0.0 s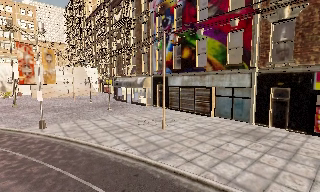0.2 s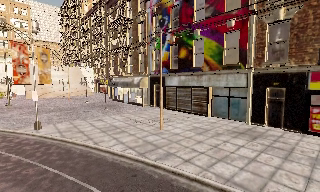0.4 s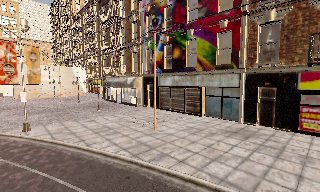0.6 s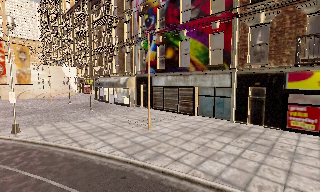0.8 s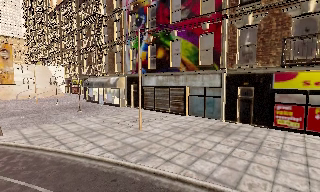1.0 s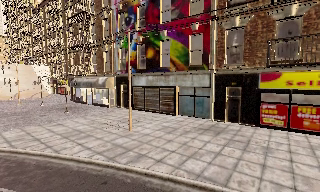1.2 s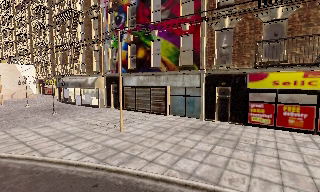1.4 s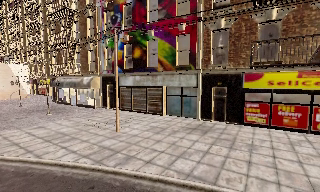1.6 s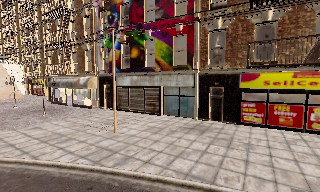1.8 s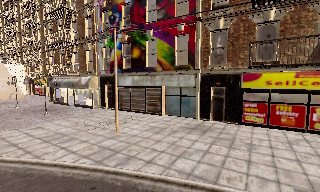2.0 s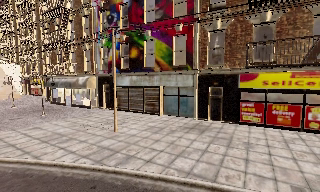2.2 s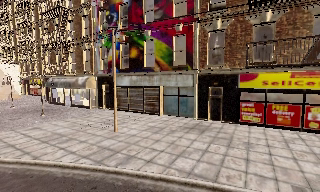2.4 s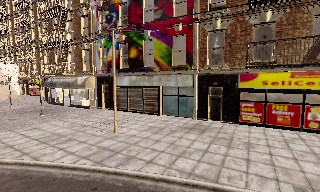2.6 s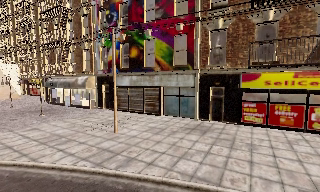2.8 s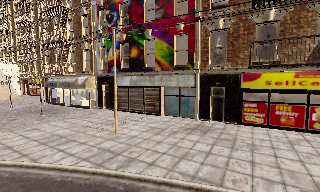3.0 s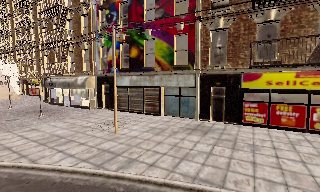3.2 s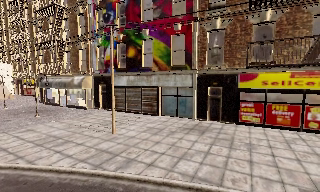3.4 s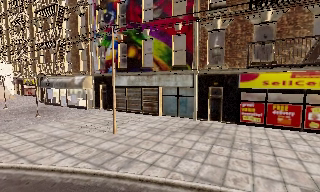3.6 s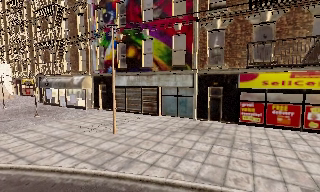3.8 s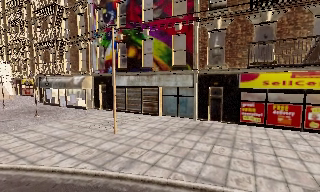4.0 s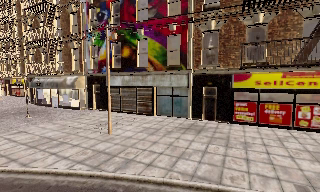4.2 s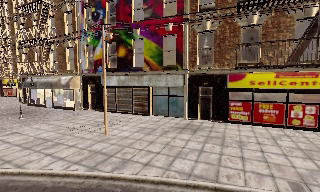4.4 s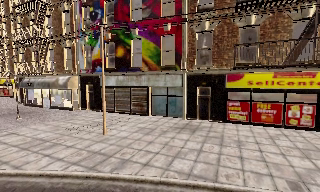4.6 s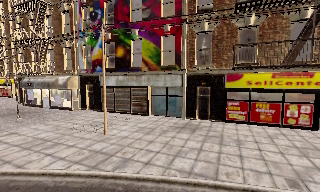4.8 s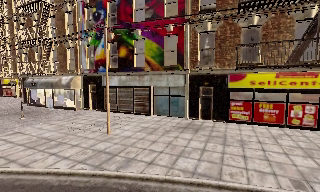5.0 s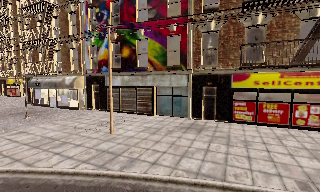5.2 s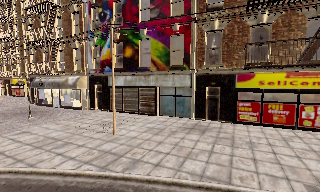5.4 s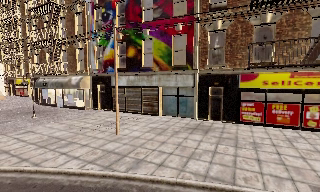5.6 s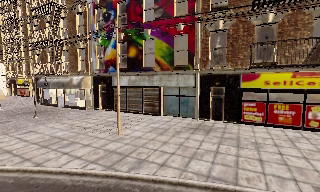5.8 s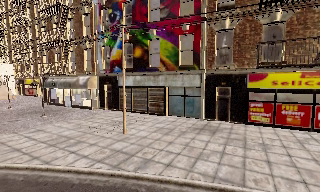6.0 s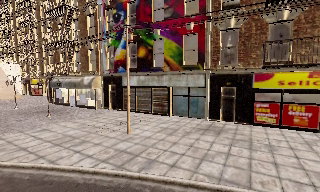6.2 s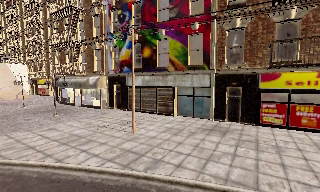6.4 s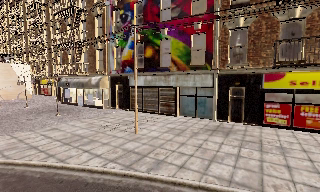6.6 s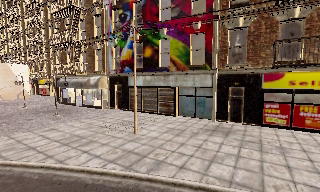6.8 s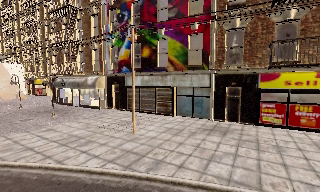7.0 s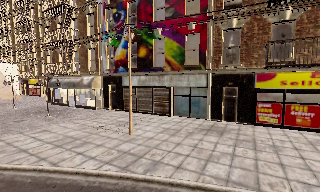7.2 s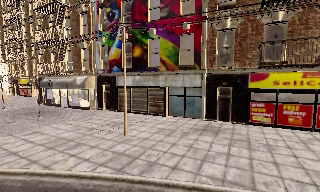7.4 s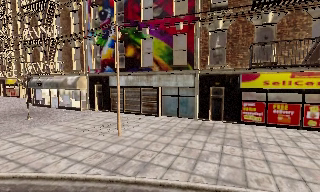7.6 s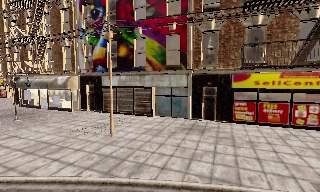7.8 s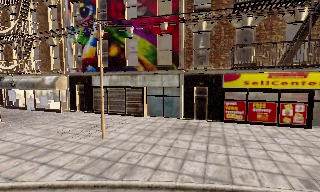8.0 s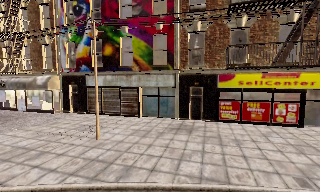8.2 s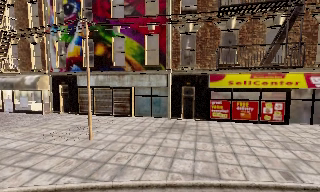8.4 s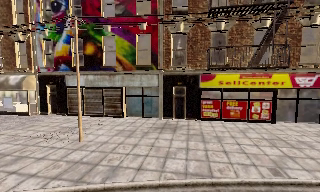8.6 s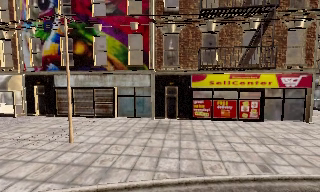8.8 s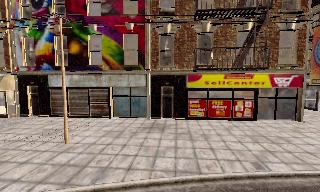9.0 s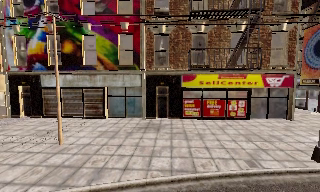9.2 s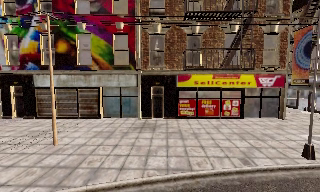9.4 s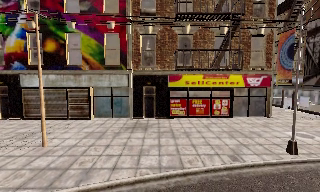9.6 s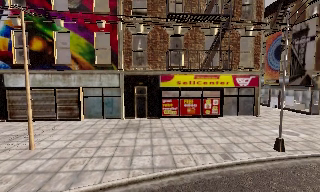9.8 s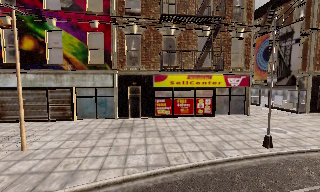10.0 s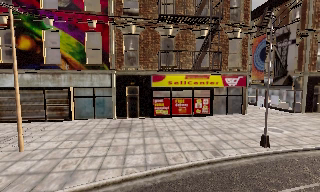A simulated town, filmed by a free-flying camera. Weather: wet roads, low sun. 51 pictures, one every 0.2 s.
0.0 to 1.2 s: The camera pans to its right, which is clockwise from overhead, by about 15 degrees.
1.2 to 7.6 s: The camera pans to its right, which is clockwise from overhead, by about 10 degrees. It travels to its left, about 2 m.
7.6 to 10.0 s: The scene slides to the left, as the camera pans about 30 degrees to its right. It travels to its left and backward, about 1 m.
The film runs forward here.
